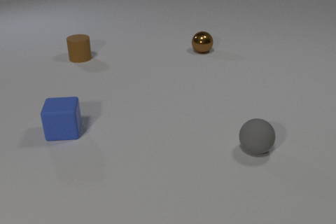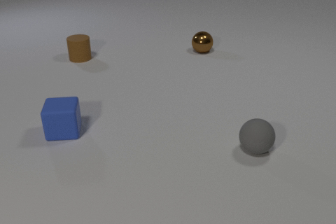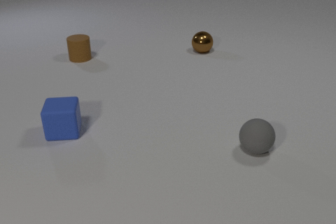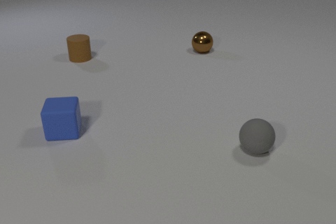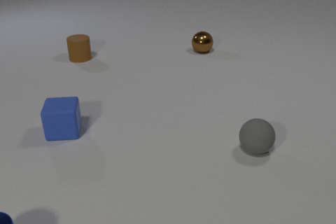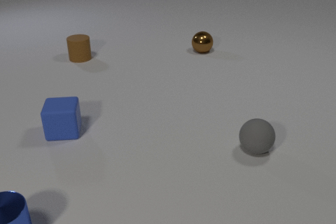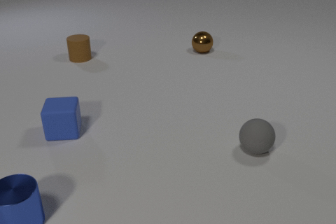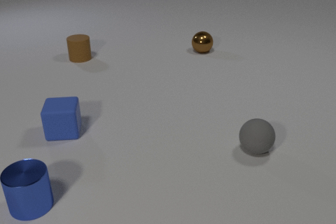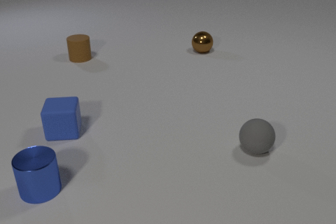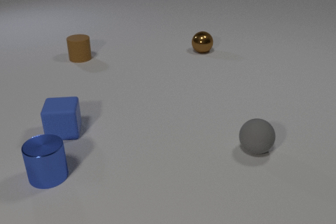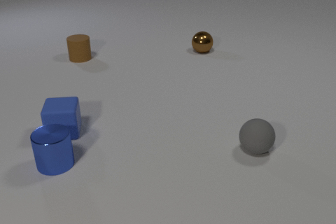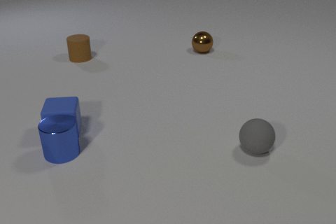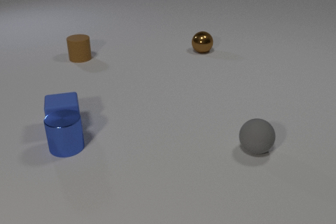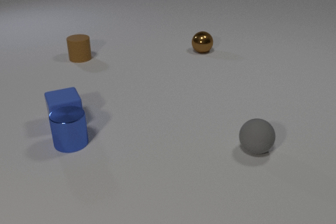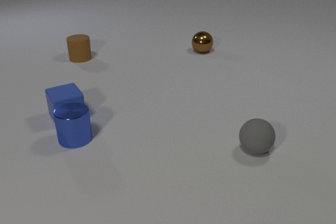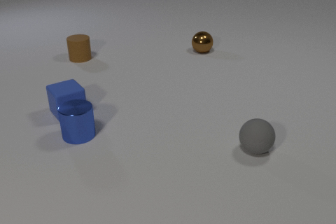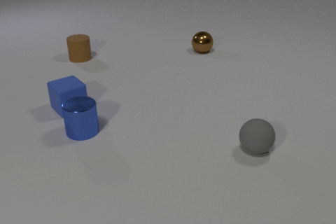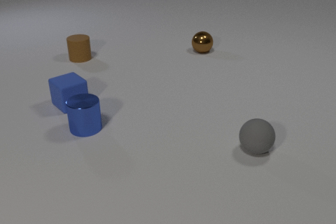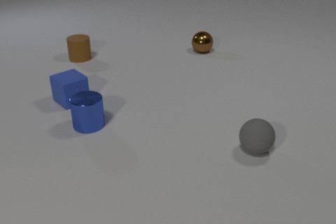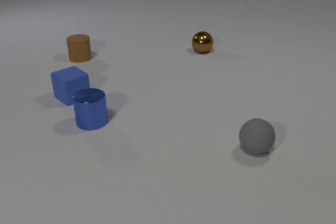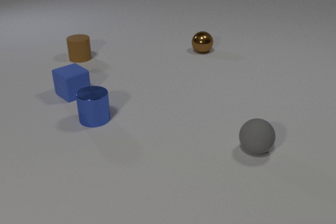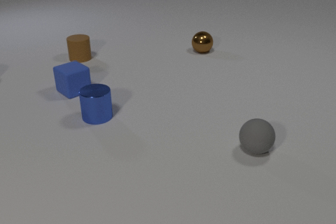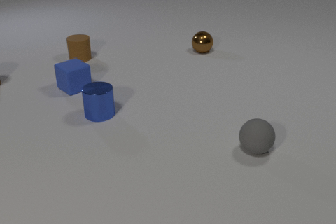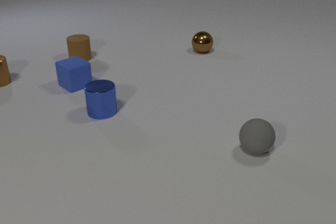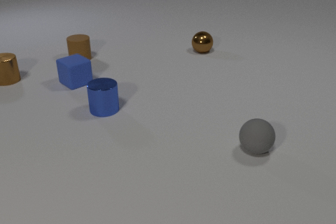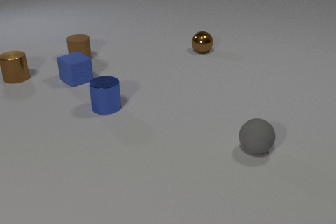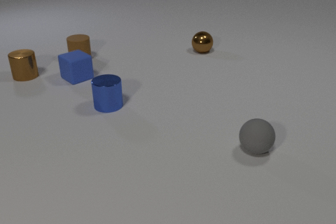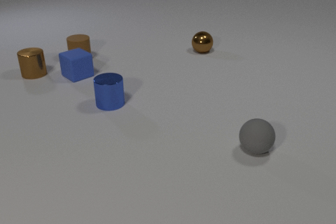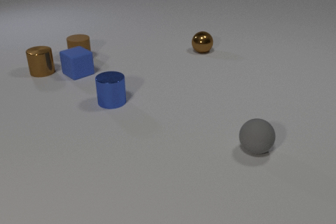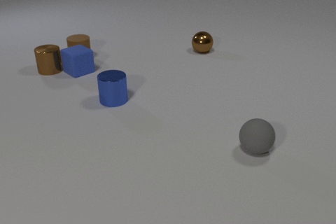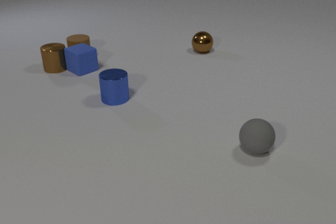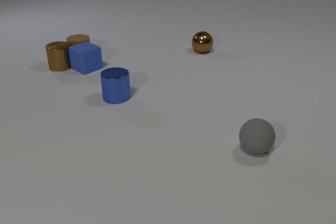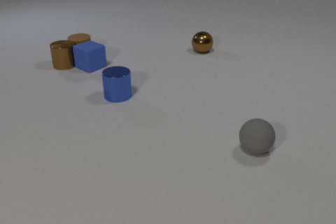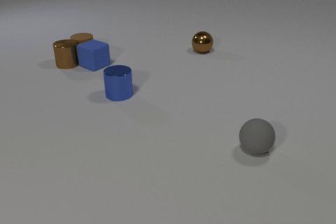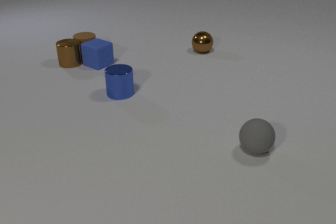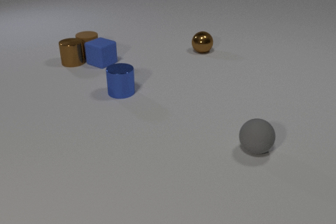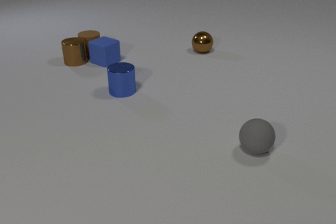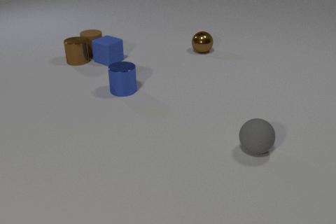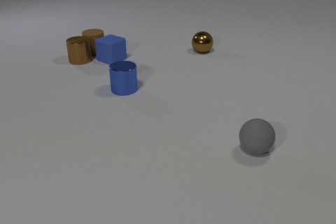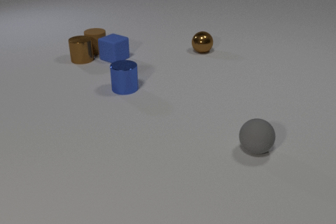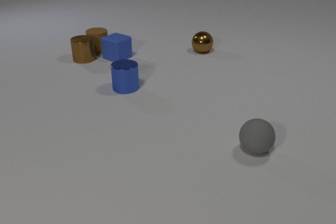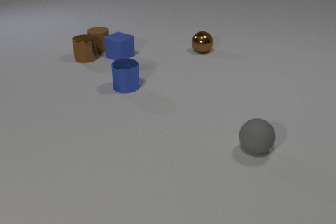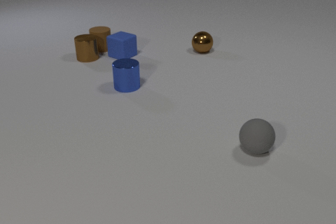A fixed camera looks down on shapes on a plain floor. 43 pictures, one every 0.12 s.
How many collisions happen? 3.
How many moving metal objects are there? 2.
What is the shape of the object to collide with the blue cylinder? cube.
0.00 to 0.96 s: The blue metal cylinder comes in at the bottom edge, slides away from the camera and to the right.
0.96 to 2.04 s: The blue metal cylinder slides away from the camera and to the right. The blue rubber cube slides away from the camera, spins so that its near face slides to the right, counterclockwise seen from above. The blue metal cylinder and the blue rubber cube collide.
2.04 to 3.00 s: The blue metal cylinder slides away from the camera and to the right. The blue rubber cube slides away from the camera. The brown metal cylinder comes in at the left edge, slides to the right.
3.00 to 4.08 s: The blue metal cylinder slides away from the camera and to the right. The blue rubber cube slides away from the camera and to the right. The brown metal cylinder slides to the right and away from the camera. The brown rubber cylinder slides away from the camera and to the right. The blue rubber cube and the brown metal cylinder collide. The brown metal cylinder and the brown rubber cylinder collide.
4.08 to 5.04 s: The blue metal cylinder slides away from the camera and to the right. The blue rubber cube slides to the right and away from the camera. The brown metal cylinder slides to the right and away from the camera. The brown rubber cylinder slides away from the camera and to the right.
